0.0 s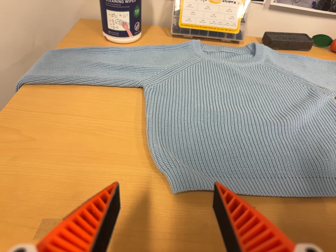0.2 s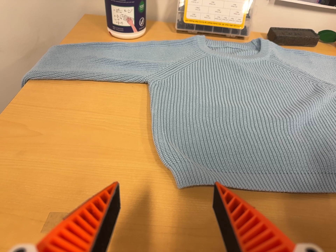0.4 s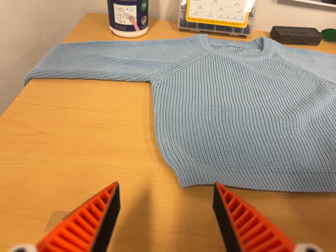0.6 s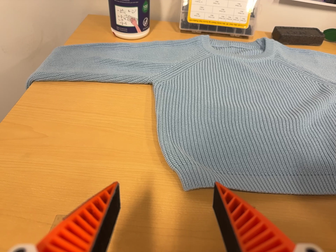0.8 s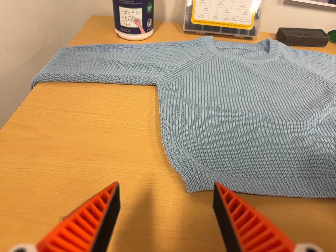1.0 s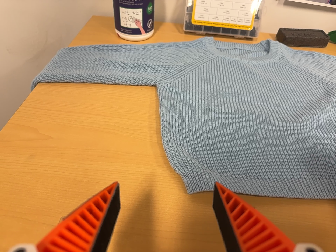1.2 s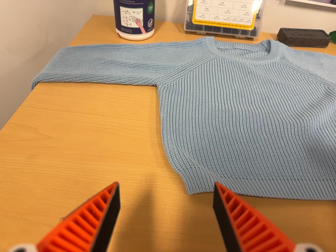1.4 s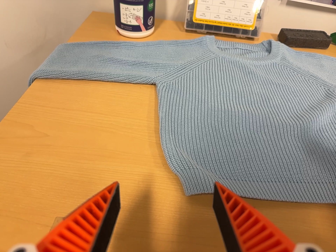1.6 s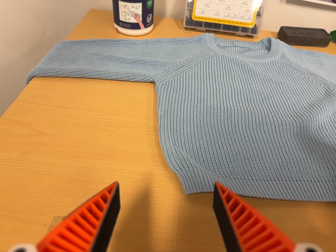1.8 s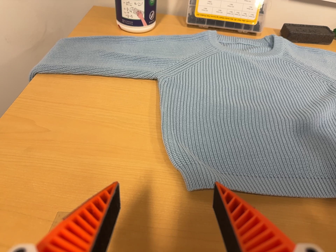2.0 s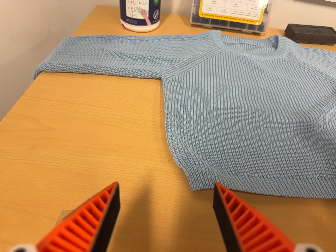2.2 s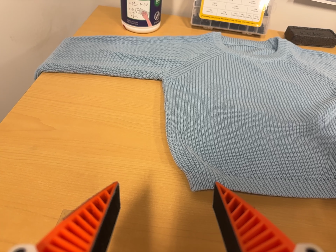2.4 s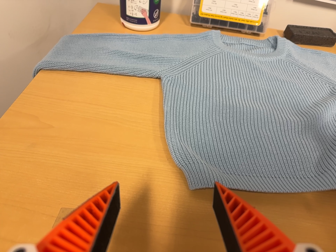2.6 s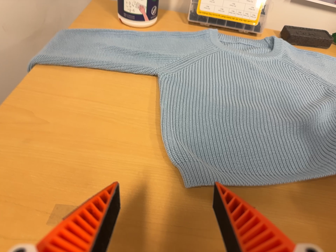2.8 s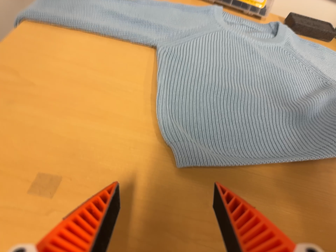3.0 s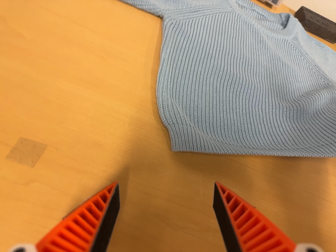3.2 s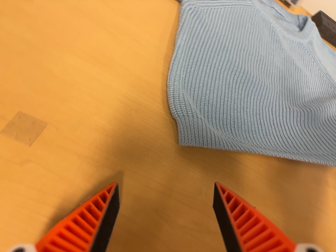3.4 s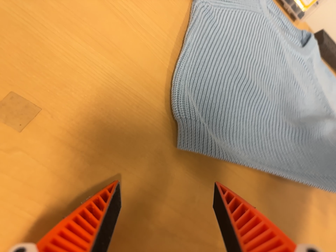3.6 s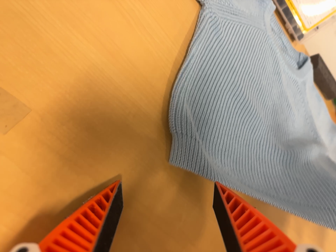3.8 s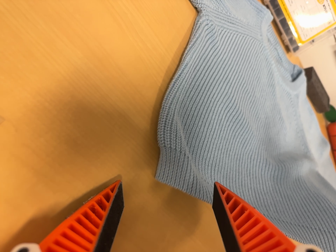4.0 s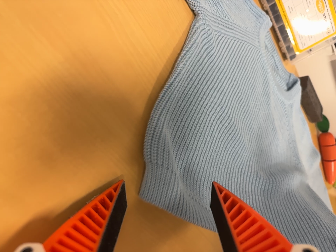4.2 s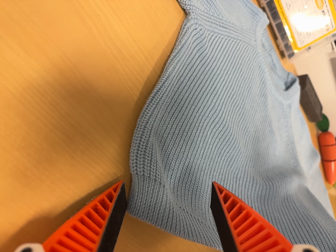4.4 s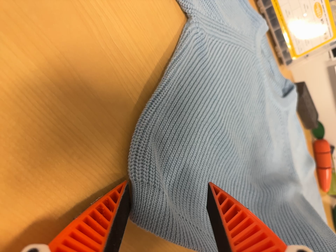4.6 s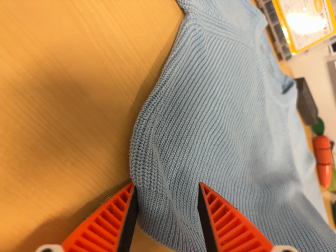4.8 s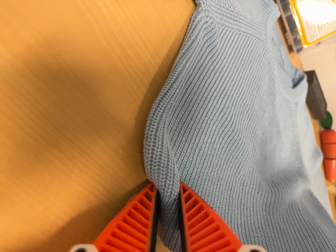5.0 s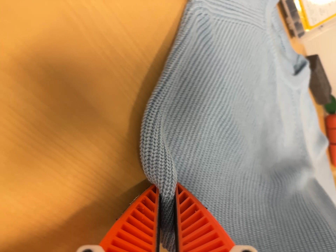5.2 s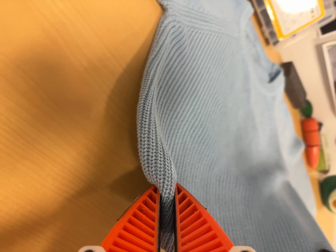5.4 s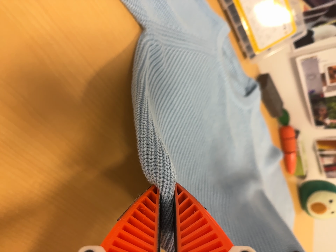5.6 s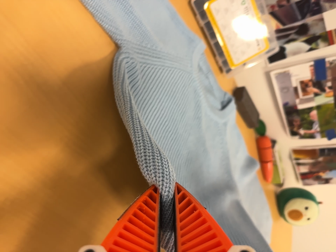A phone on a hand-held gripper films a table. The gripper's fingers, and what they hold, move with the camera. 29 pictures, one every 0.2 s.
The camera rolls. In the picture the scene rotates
clockwise.
0.0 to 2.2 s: The camera shifts only a little, or ends up much as it began.
2.2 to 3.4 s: The camera pans to its right by about 15 degrees. It travels to its left and forward, about 10 cm. Its aim tips toward the bottom of its view by about 15 degrees, and the scene shifts upward. It rolls about its line of sight by about 30 degrees, and the scene rotates clockwise.
3.4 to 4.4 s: The camera travels forward and toward the top of its view, about 9 cm, so what stands in front looms larger. It rolls about its line of sight by about 15 degrees, and the scene rotates clockwise.
4.4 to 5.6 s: The camera travels to its right and toward the top of its view, about 7 cm, so close, fixed things drift to the left.
The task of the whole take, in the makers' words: fold up.
The film runs forward here.
